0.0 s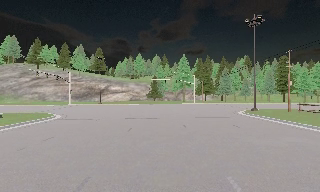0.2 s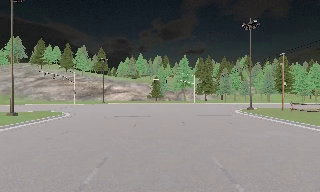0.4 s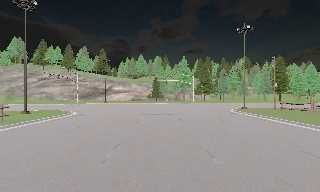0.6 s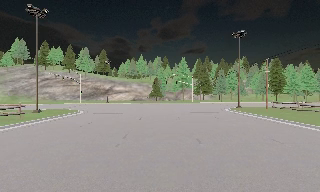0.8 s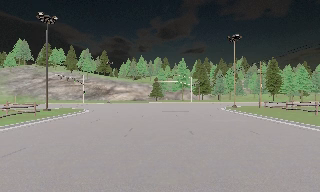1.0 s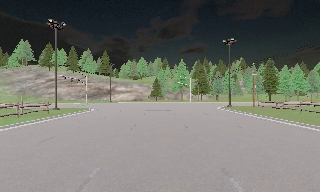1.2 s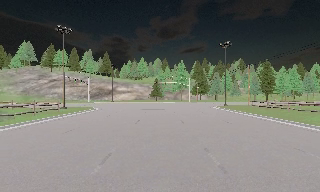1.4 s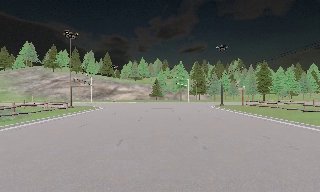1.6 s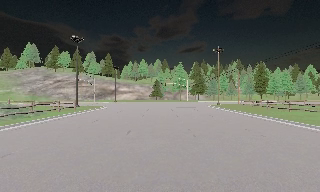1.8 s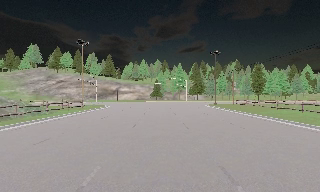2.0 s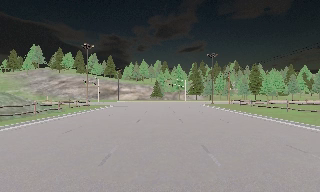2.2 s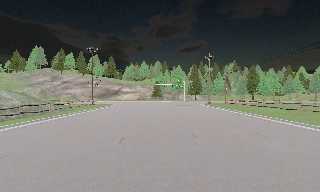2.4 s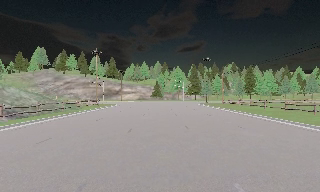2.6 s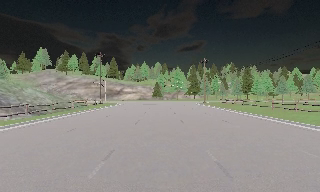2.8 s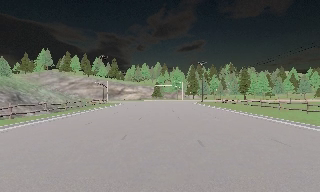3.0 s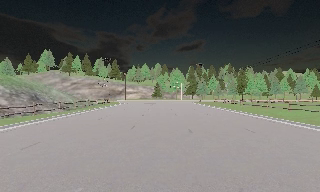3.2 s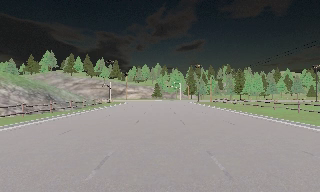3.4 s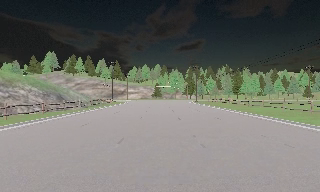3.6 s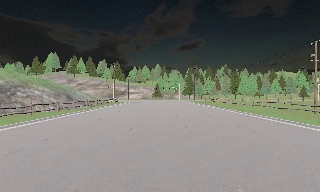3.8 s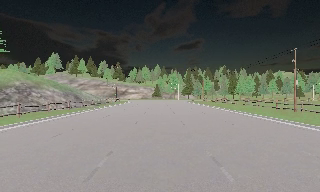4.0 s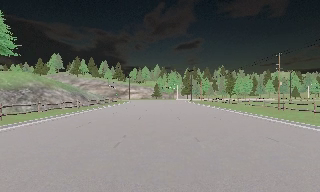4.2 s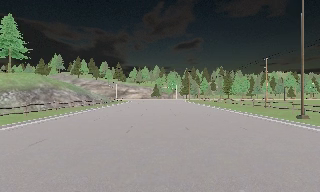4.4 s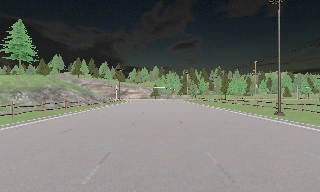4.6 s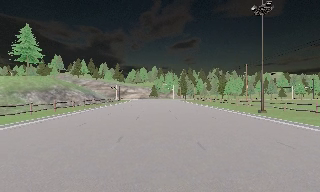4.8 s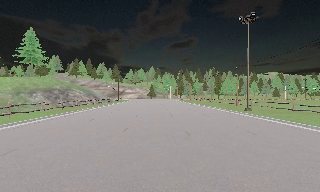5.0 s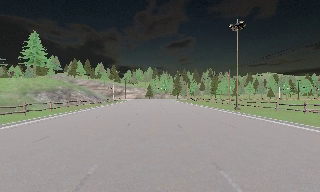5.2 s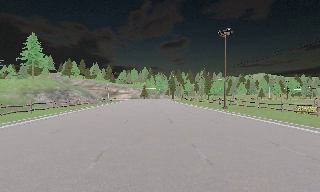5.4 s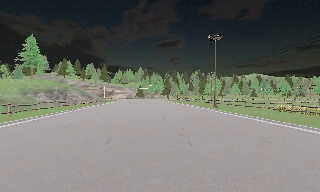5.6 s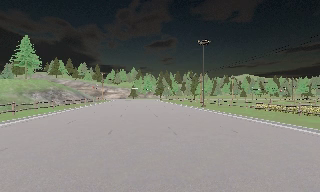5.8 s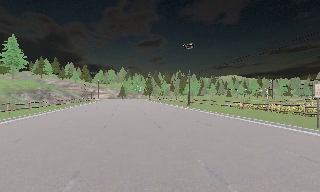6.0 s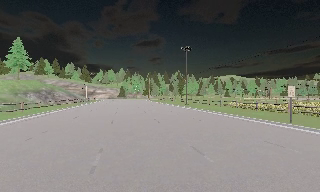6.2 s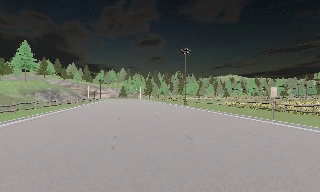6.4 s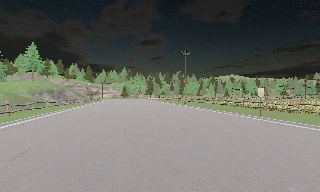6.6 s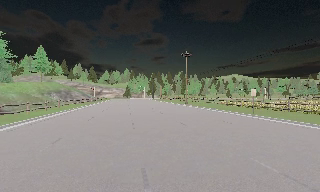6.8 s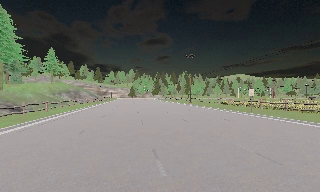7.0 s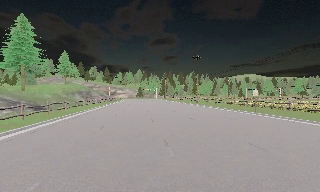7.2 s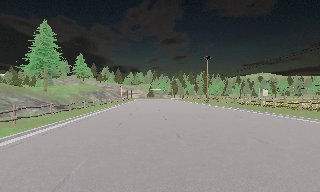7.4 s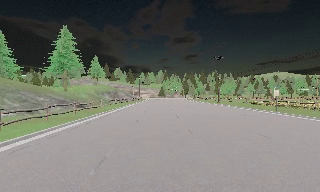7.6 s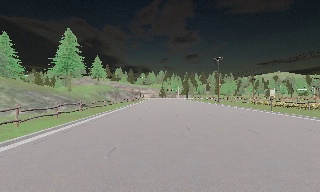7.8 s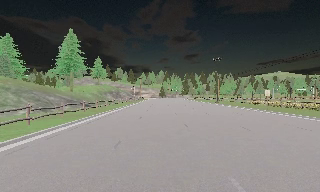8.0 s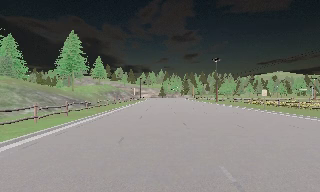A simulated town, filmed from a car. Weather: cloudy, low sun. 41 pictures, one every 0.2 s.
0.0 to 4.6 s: The camera travels backward, about 50 m, so what stands in front gets smaller.
4.6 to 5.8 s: The camera swings to its right by about 10 degrees, and the scene slides to the left. It travels backward, about 11 m, so what stands in front gets smaller.
5.8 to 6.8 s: The camera travels backward, about 9 m, so what stands in front gets smaller.
6.8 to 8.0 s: The camera pans to its left, which is counterclockwise from overhead, by about 10 degrees. It travels backward, about 6 m, so what stands in front gets smaller. It loses speed.
The film runs backward here.
